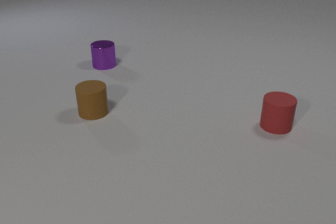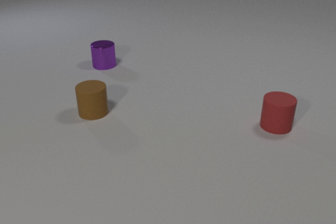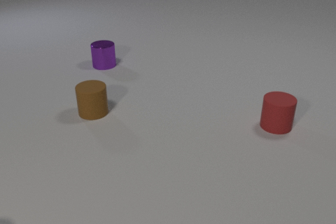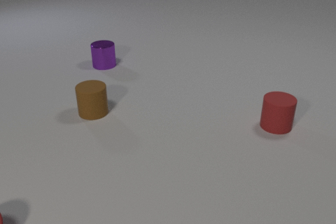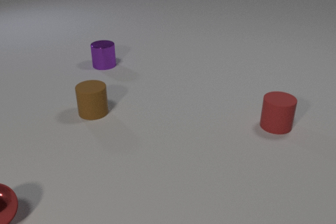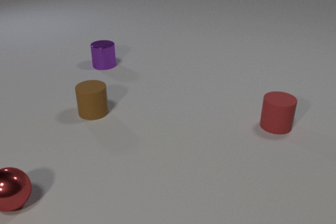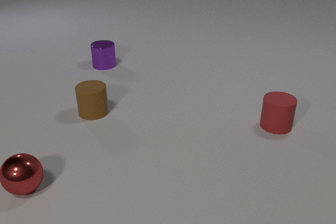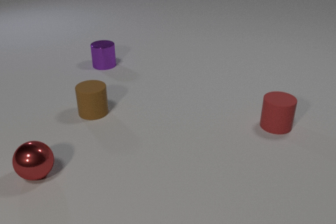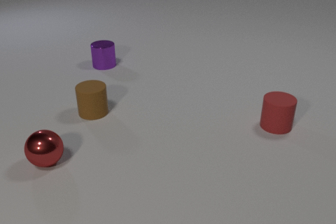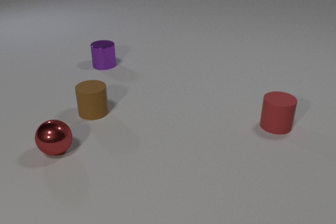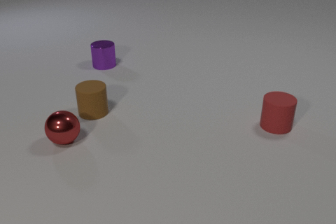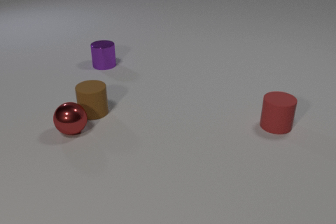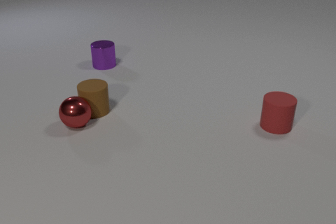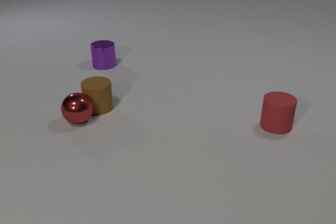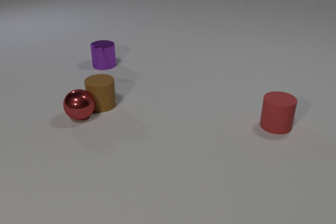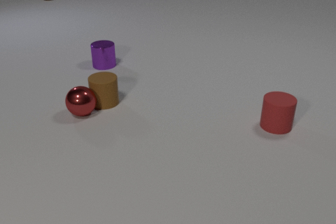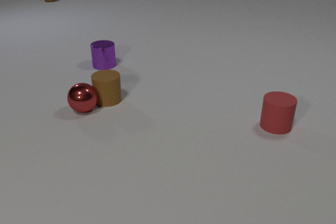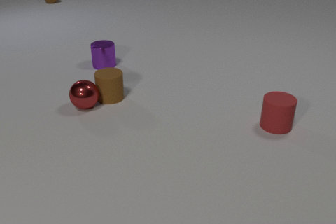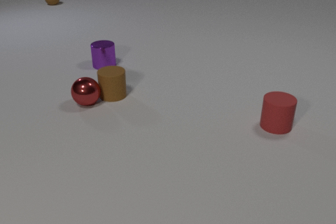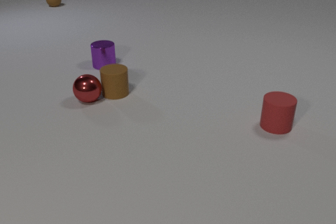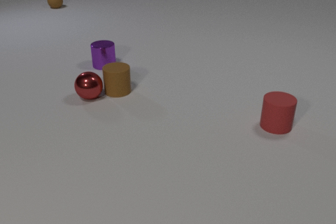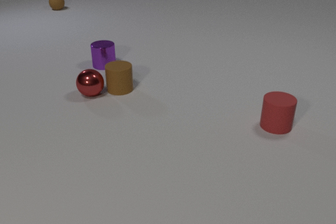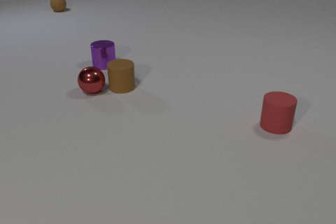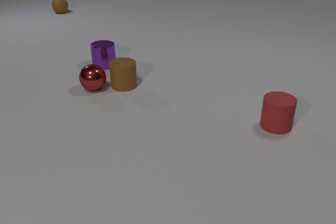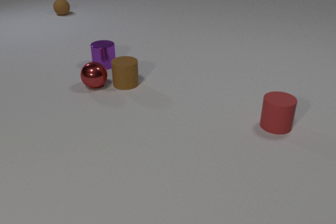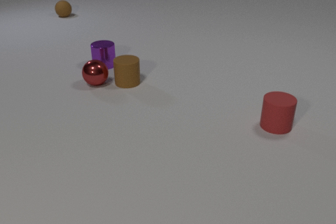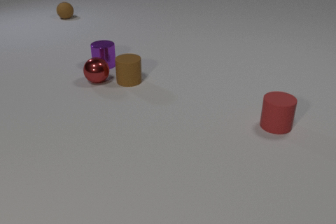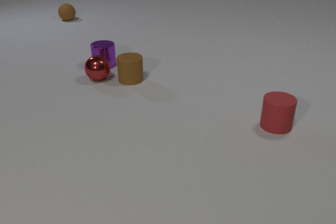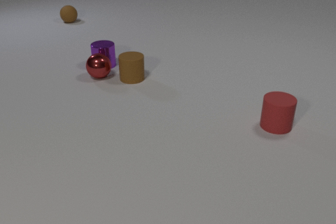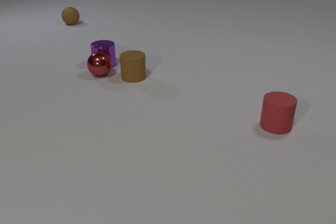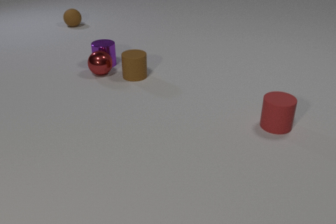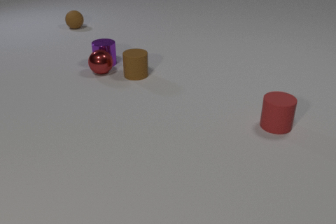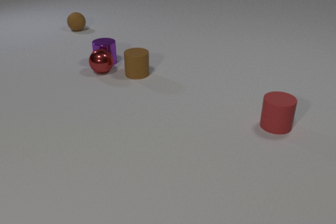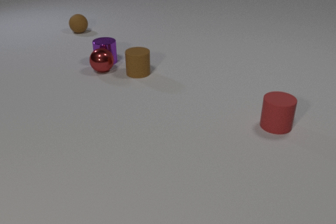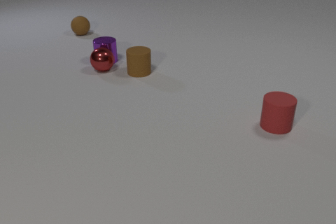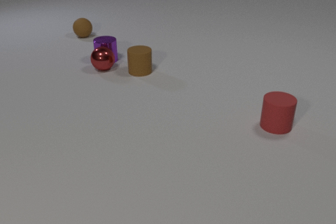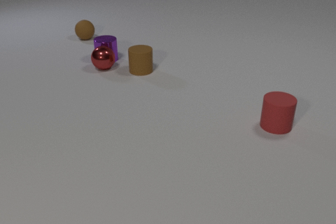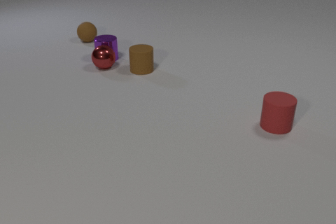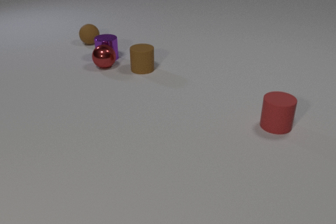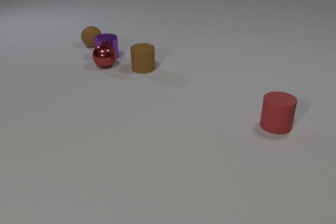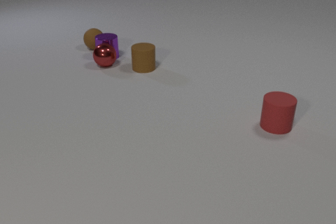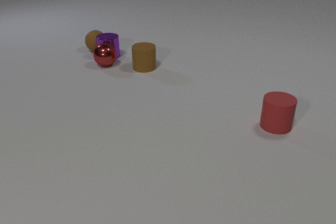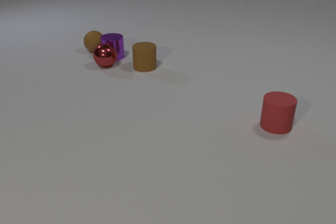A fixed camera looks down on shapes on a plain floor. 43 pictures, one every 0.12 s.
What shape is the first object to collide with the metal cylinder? sphere.
What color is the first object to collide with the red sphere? brown.
What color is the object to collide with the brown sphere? purple.
0.00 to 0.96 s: The red metal sphere comes in at the left edge, rolls away from the camera and to the right.
0.96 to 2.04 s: The red metal sphere rolls away from the camera and to the right. The brown rubber cylinder slides away from the camera and to the right. The brown rubber sphere comes in at the top edge, rolls toward the camera. The red metal sphere and the brown rubber cylinder collide.
2.04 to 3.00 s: The red metal sphere rolls away from the camera. The brown rubber cylinder slides away from the camera and to the right. The brown rubber sphere rolls toward the camera.
3.00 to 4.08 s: The red metal sphere rolls away from the camera. The brown rubber cylinder slides away from the camera and to the right. The purple metal cylinder slides away from the camera. The brown rubber sphere rolls toward the camera. The red metal sphere and the purple metal cylinder collide.
4.08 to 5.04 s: The red metal sphere rolls away from the camera. The brown rubber cylinder slides away from the camera and to the right. The purple metal cylinder slides away from the camera and to the right. The brown rubber sphere rolls toward the camera. The purple metal cylinder and the brown rubber sphere collide.
